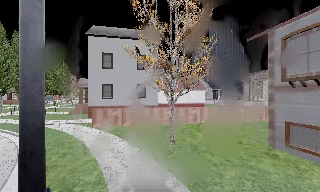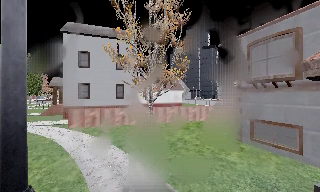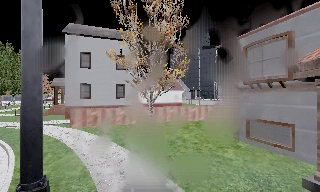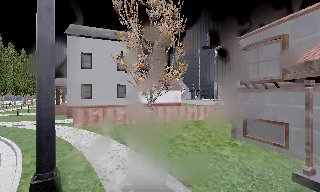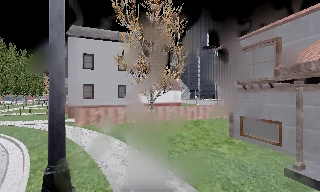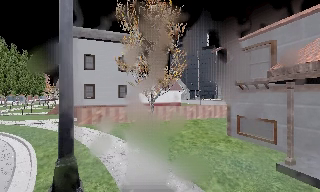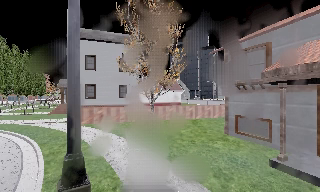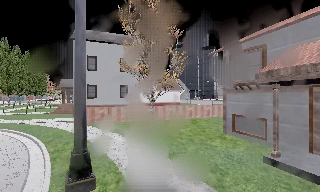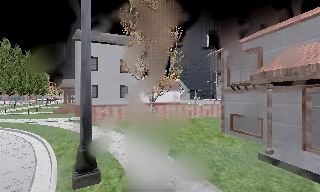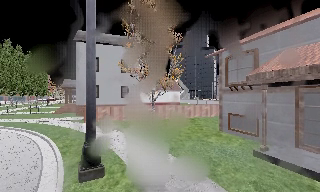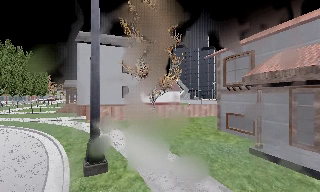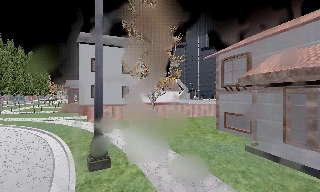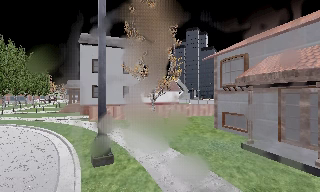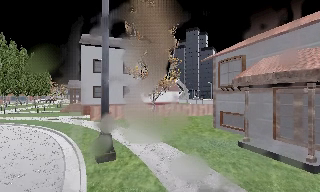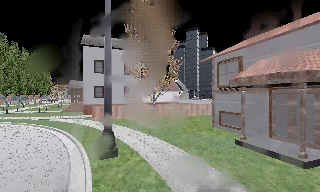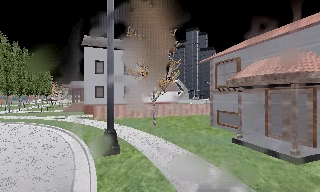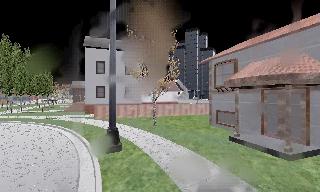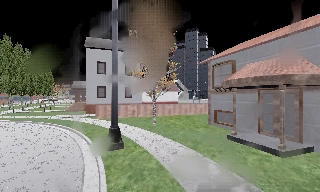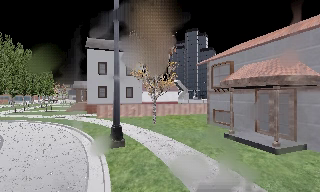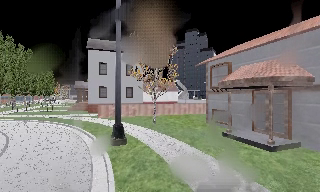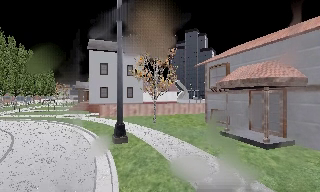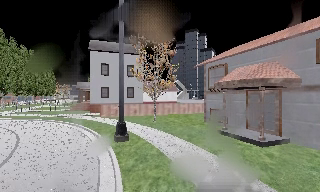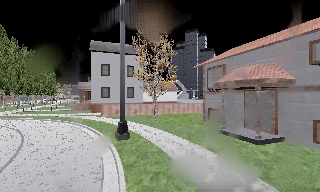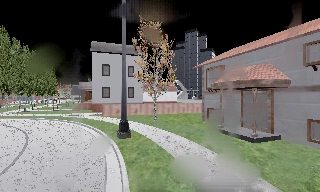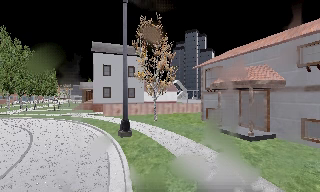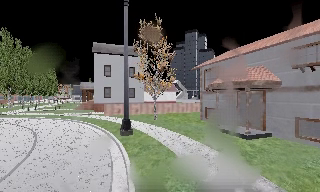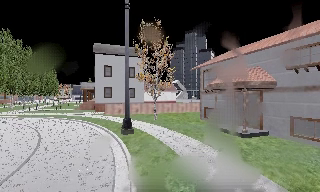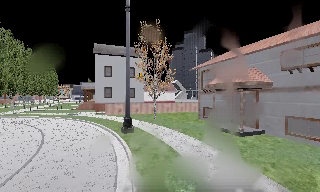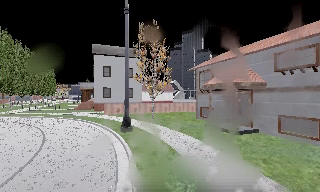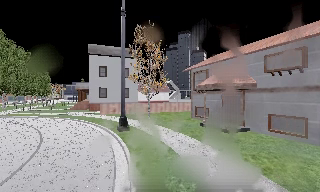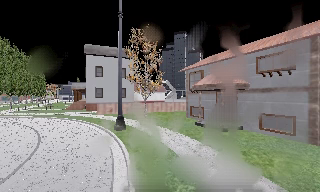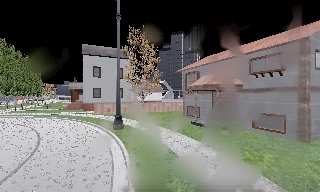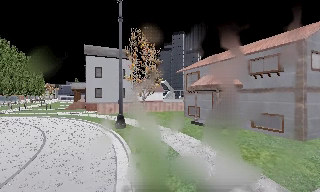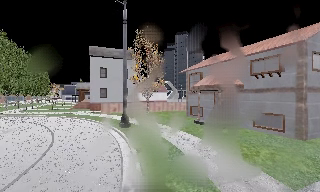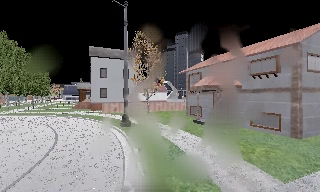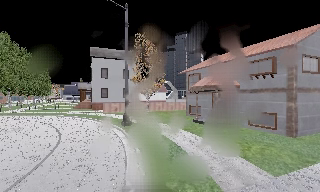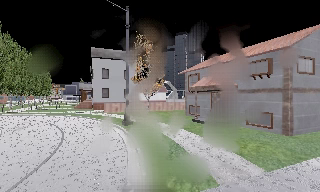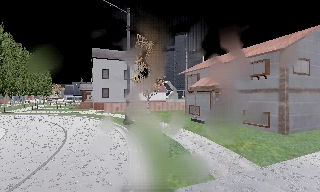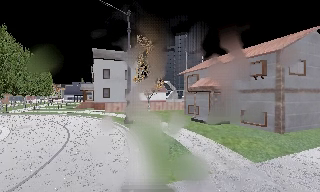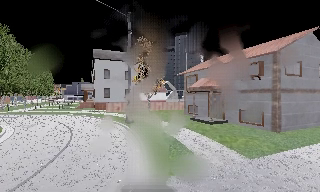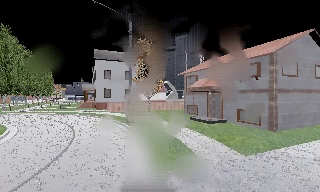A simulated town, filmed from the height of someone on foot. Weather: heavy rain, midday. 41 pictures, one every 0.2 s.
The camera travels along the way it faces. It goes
backward.
0.0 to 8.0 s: The camera pans to its right, which is clockwise from overhead, by about 10 degrees. It travels backward, about 13 m, so what stands in front gets smaller.
The film runs backward here.
